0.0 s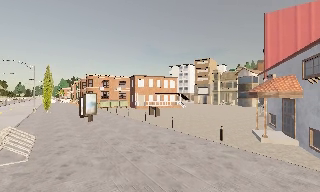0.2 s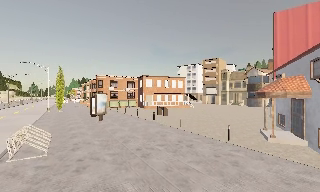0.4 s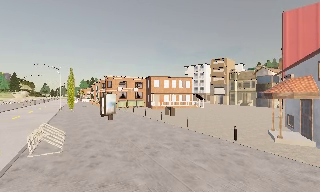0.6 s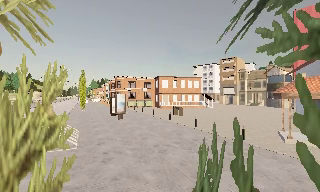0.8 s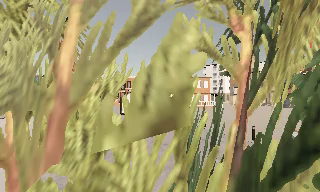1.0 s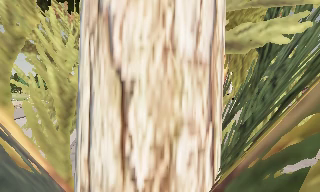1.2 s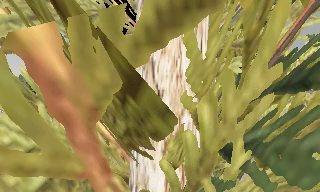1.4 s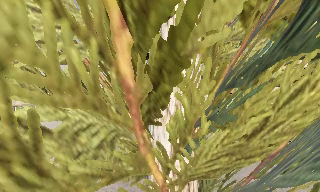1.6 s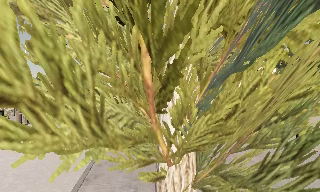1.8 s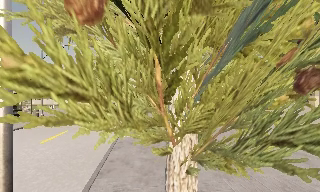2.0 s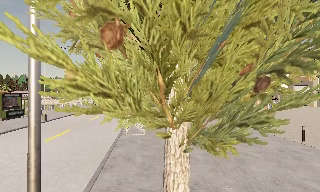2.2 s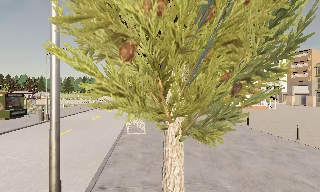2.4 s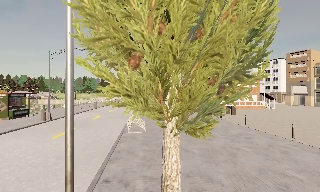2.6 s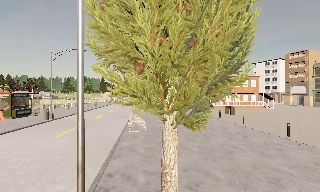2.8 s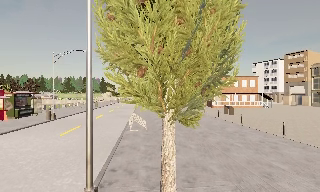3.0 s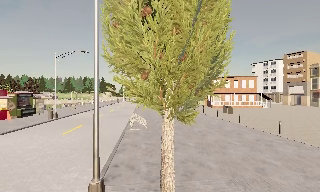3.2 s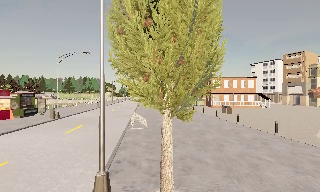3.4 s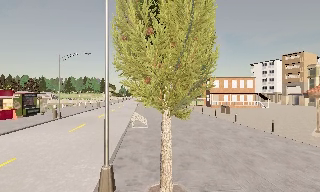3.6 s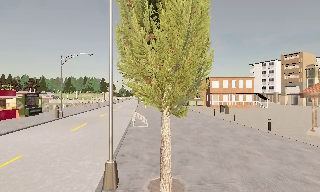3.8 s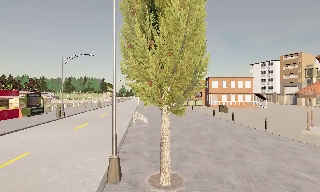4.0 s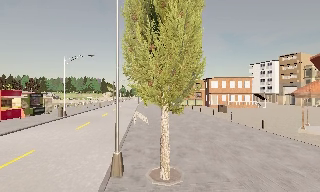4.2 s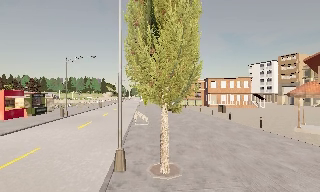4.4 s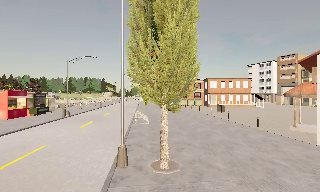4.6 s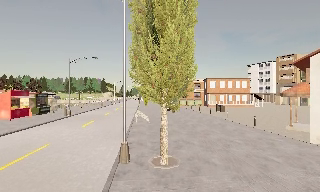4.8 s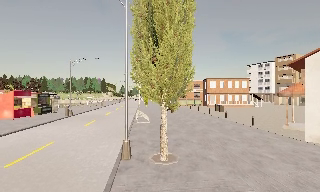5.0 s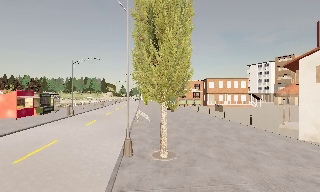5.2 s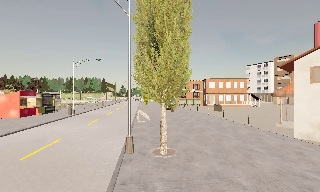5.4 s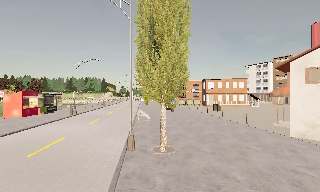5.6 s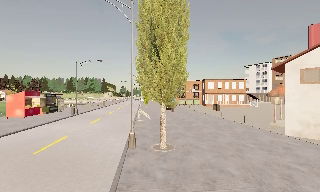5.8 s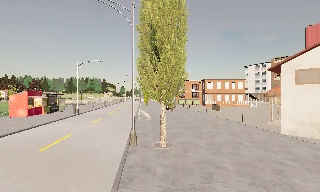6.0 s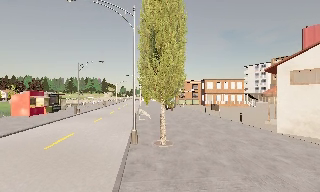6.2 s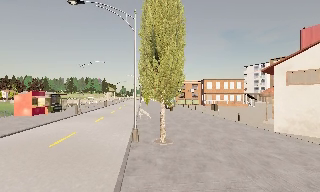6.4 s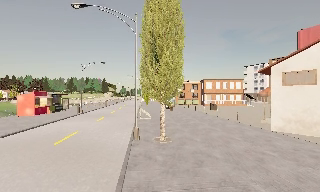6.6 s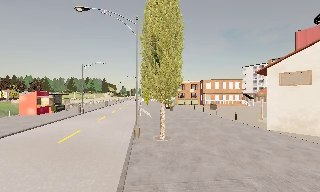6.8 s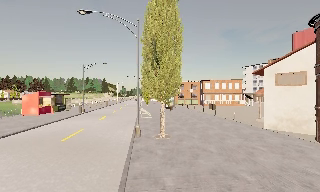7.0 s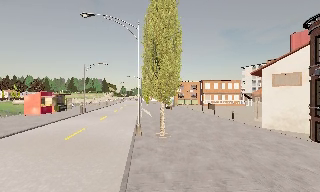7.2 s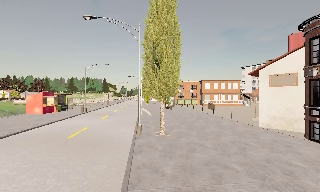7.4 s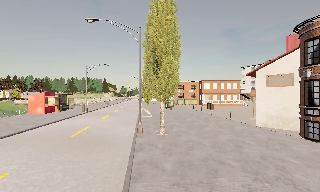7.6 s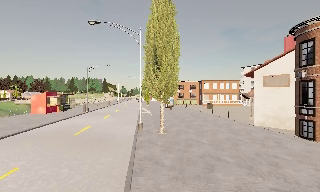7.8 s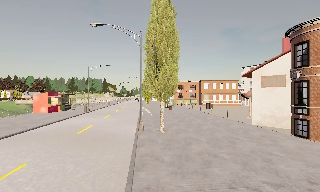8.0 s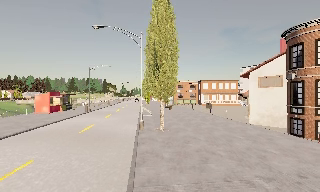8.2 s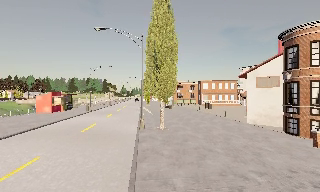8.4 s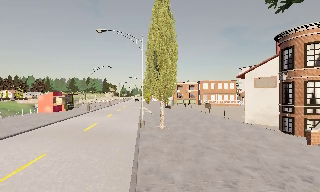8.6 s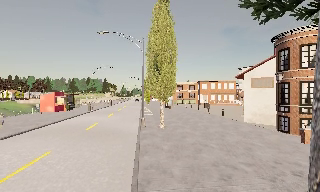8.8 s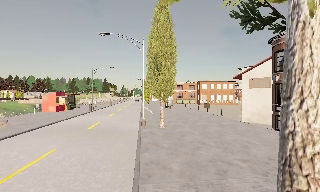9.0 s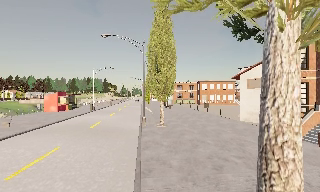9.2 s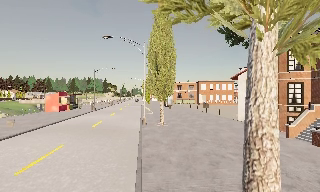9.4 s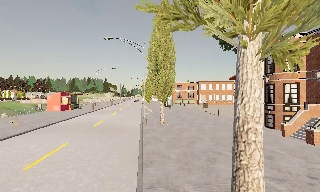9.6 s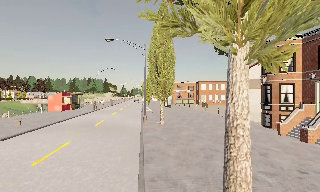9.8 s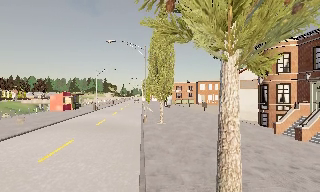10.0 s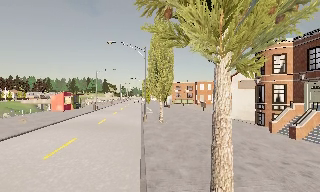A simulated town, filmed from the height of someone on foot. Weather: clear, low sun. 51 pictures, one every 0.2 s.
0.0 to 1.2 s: The scene slides to the right, as the camera pans about 20 degrees to its left. It travels backward, about 1.5 m, so what stands in front gets smaller.
1.2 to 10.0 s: The camera travels backward, about 15 m, so what stands in front gets smaller.
The film runs backward here.
